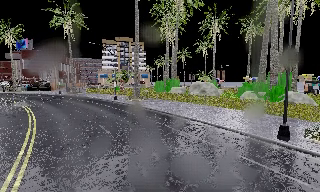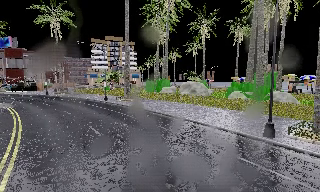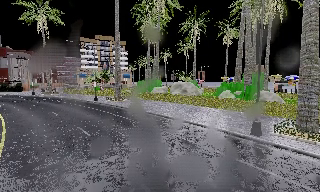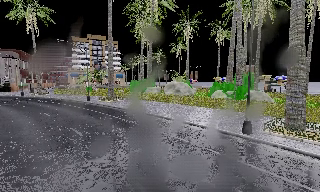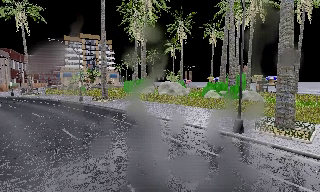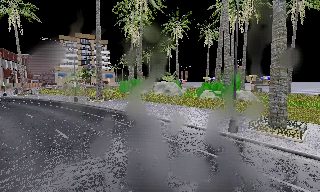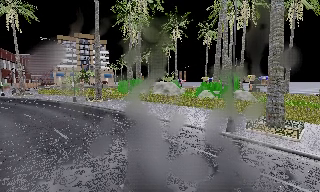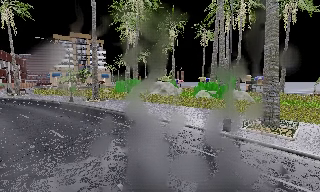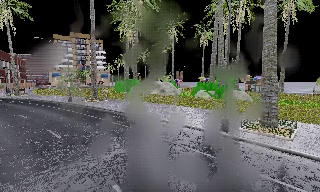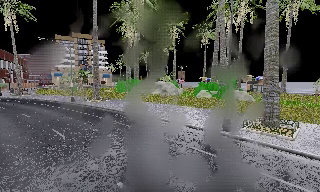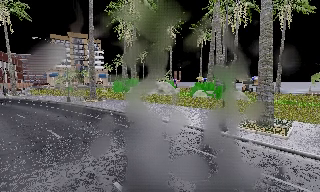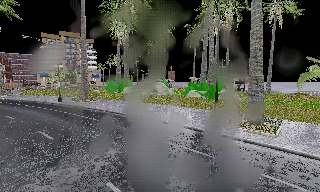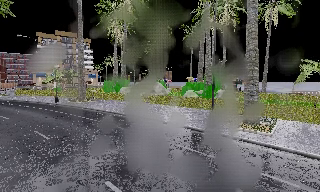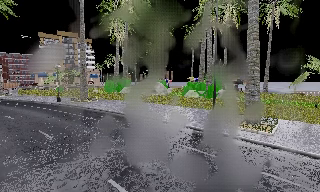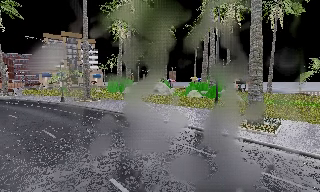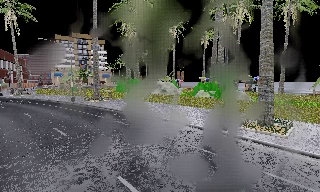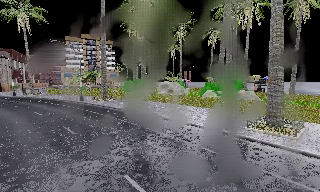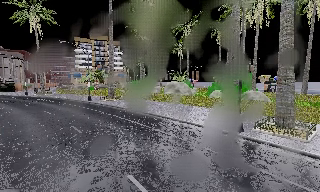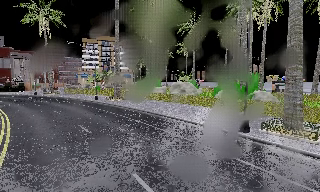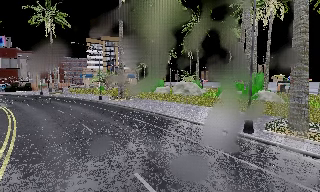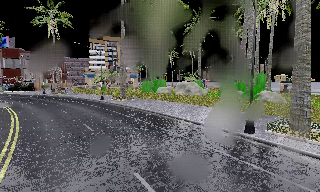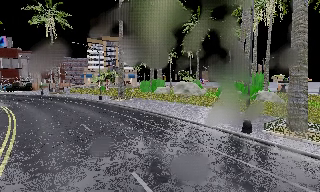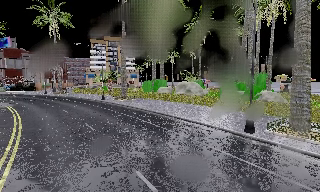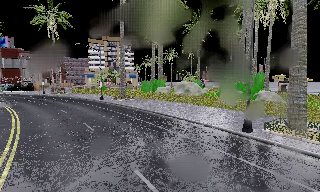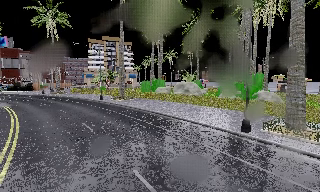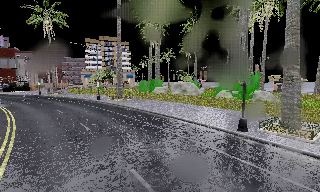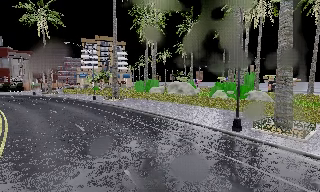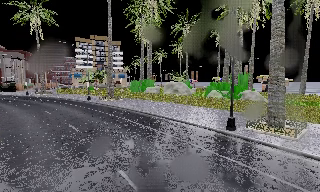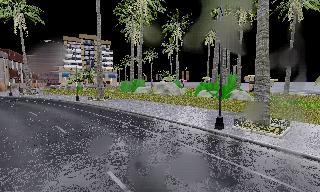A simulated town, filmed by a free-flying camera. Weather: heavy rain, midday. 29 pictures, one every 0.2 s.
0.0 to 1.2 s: The camera pans to its right, which is clockwise from overhead, by about 10 degrees.
1.2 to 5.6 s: The camera travels to its right and backward, about 1 m, so close, fixed things drift to the left.
The film runs backward here.
